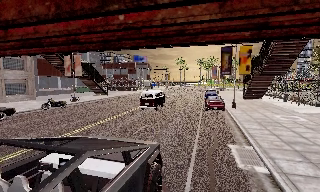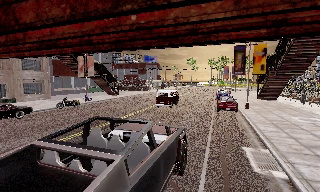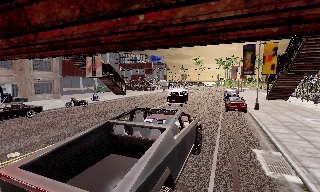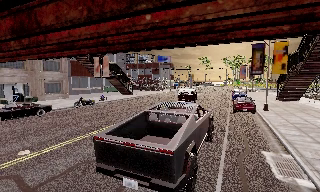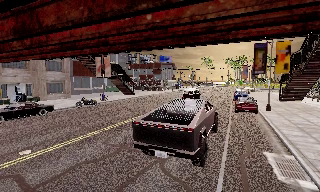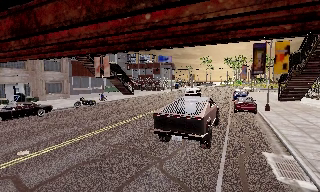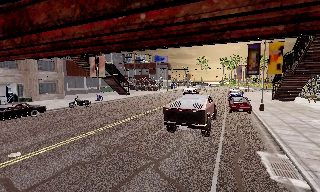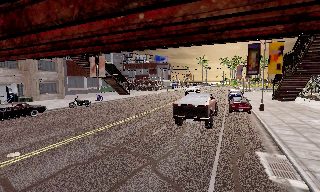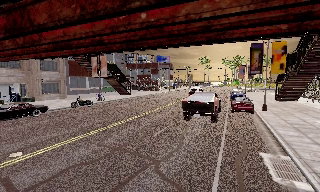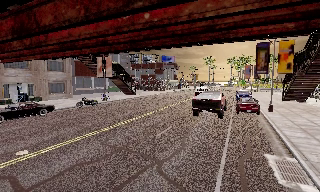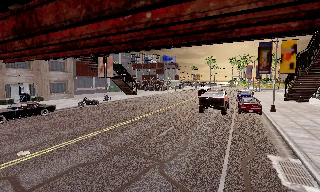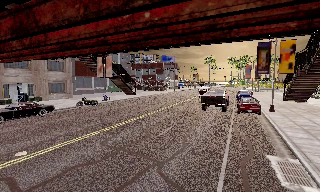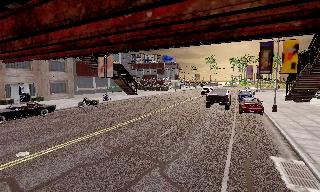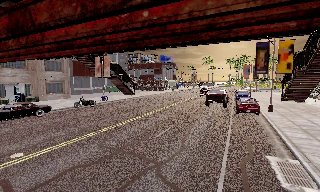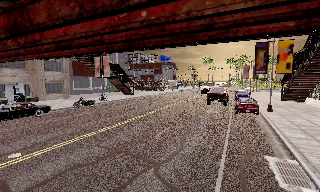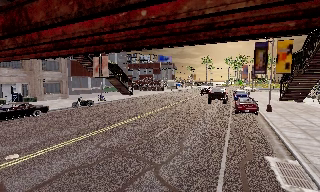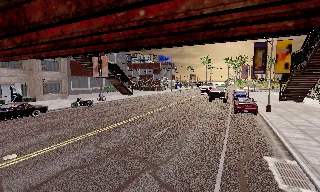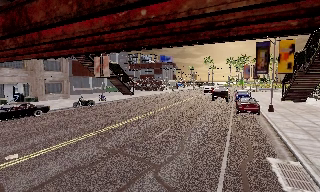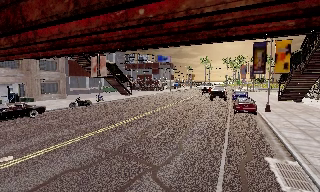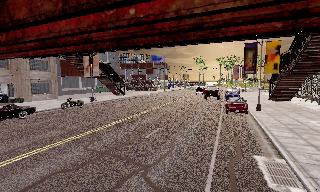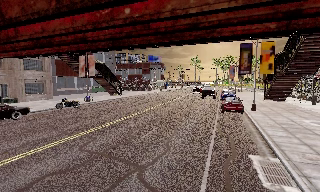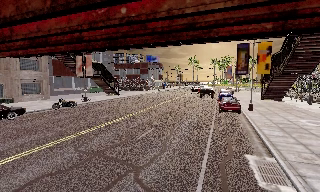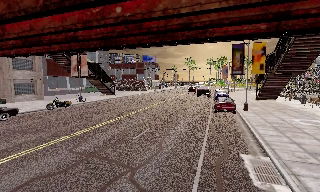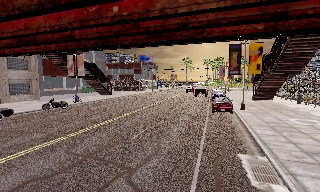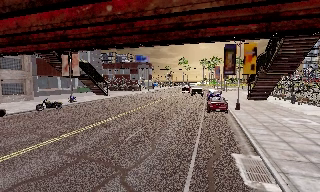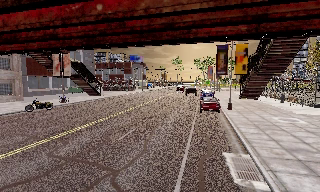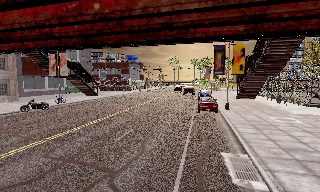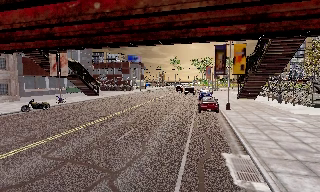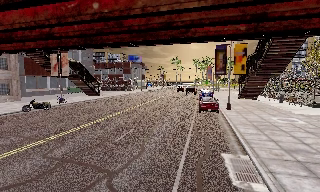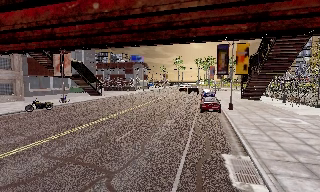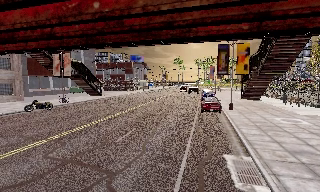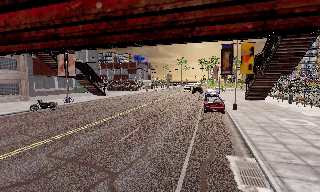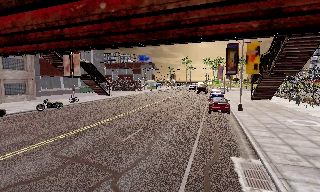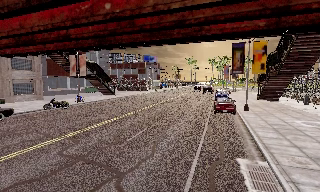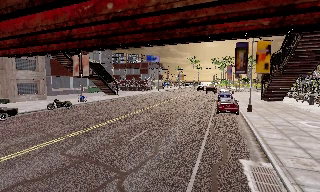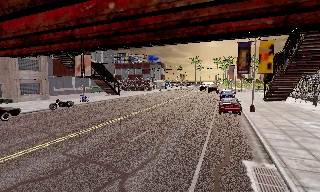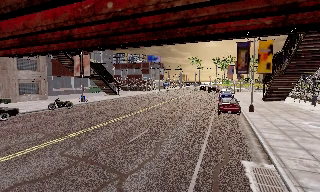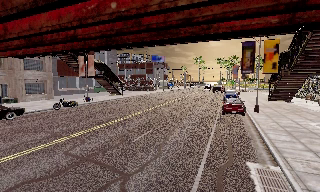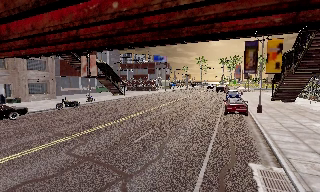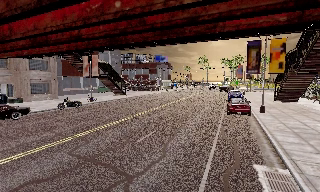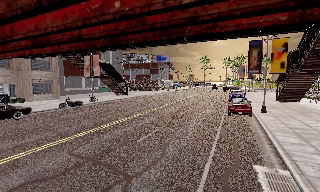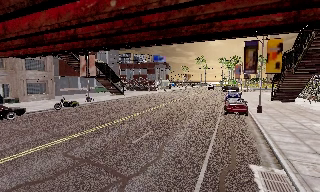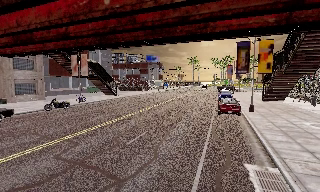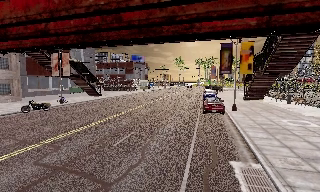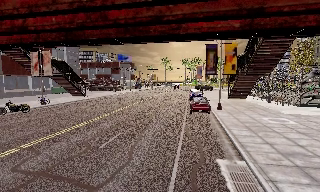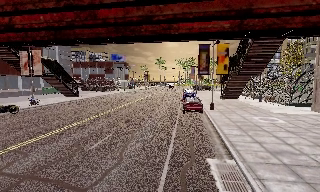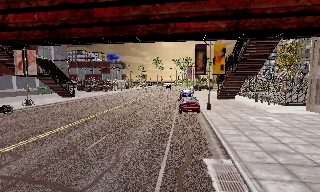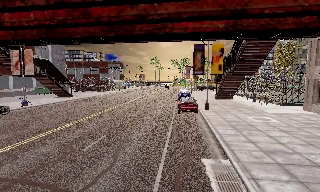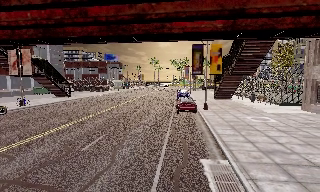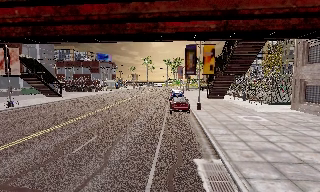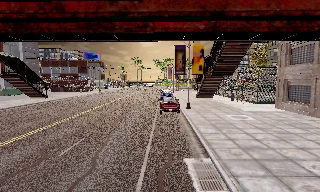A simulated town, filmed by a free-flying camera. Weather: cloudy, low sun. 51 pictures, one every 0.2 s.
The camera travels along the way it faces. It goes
forward.
0.0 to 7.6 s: The camera travels forward and to its right, about 1.5 m, so what stands in front looms larger.
7.6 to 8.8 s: The scene slides to the left, as the camera pans about 10 degrees to its right.
8.8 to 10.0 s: The camera shifts only a little, or ends up much as it began.
The film runs forward here.
